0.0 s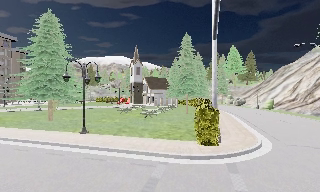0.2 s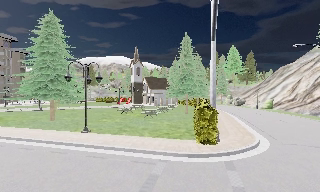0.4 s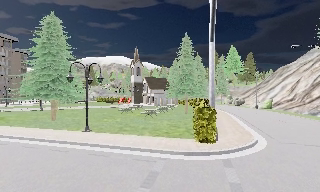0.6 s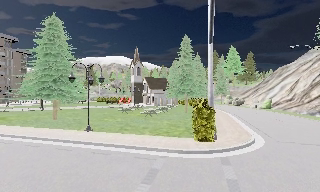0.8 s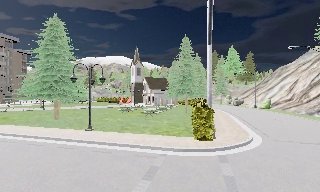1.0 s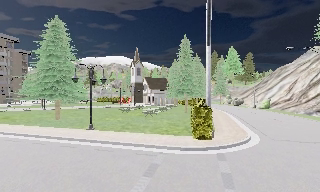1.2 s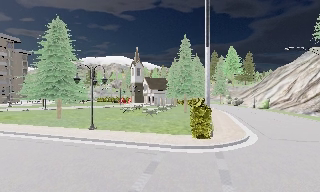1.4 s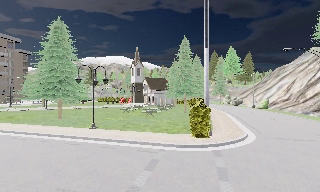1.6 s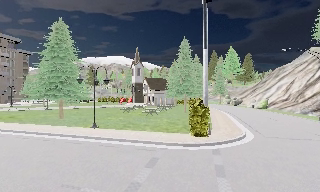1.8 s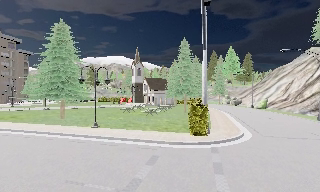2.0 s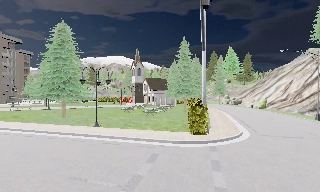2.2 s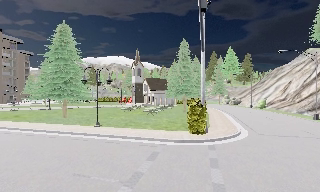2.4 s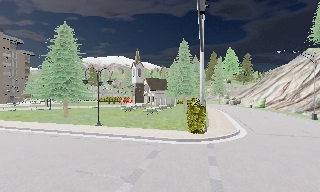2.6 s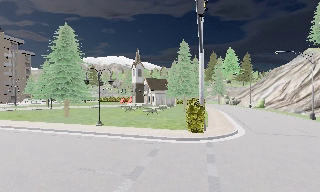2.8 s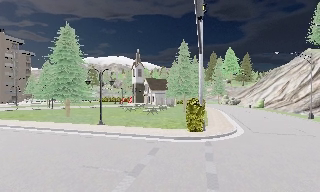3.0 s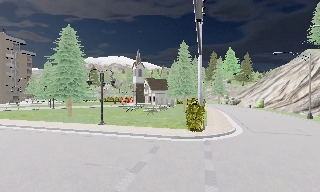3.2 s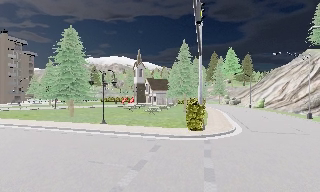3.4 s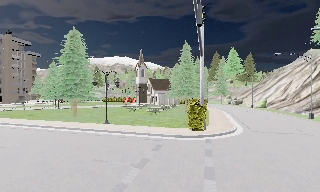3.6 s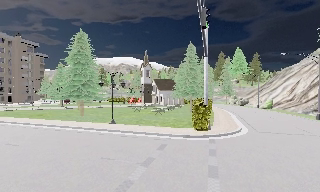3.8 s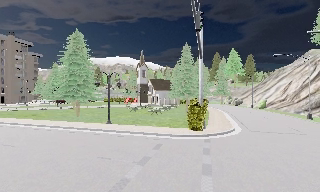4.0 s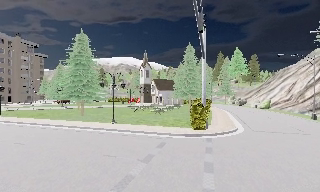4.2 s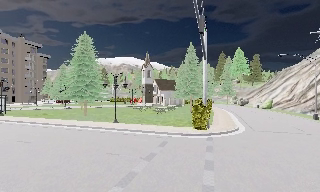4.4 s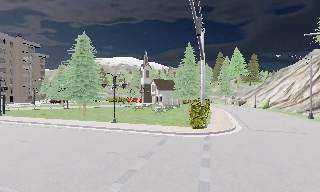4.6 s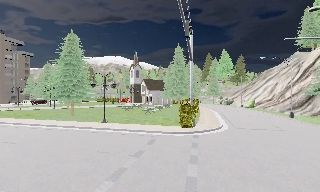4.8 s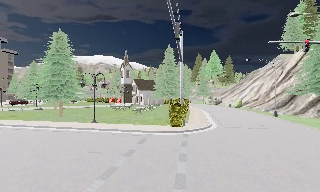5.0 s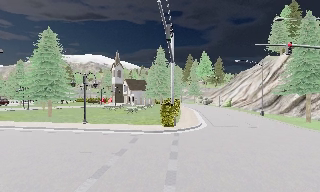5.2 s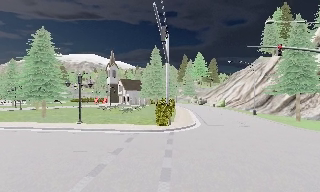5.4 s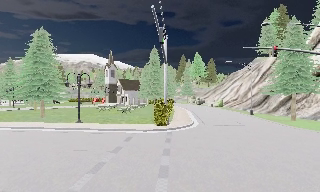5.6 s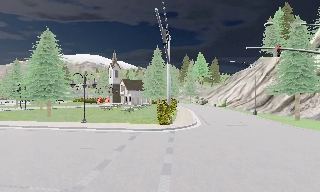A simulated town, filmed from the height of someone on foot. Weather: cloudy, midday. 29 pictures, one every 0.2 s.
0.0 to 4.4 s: The camera travels backward, about 4.5 m, so what stands in front gets smaller.
4.4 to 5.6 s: The scene slides to the left, as the camera pans about 10 degrees to its right. It travels backward, about 1 m, so what stands in front gets smaller.
The film runs backward here.
